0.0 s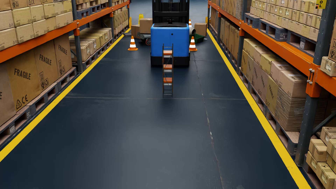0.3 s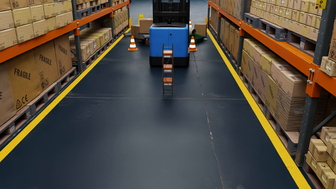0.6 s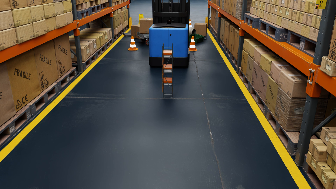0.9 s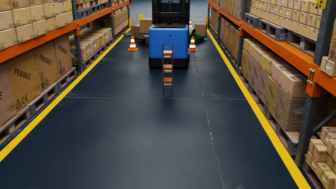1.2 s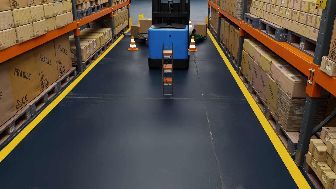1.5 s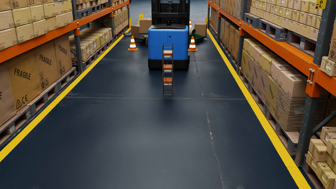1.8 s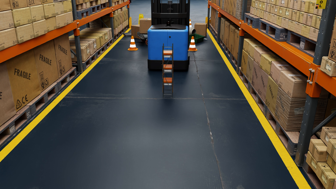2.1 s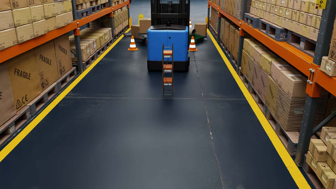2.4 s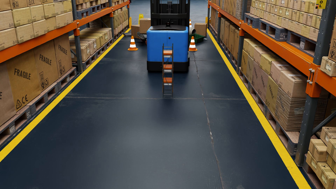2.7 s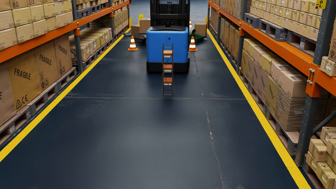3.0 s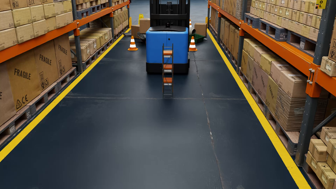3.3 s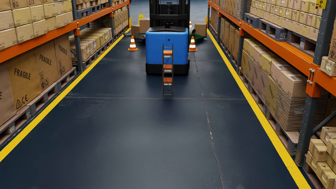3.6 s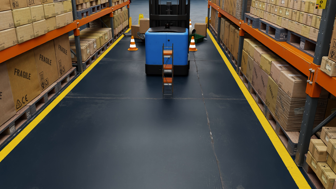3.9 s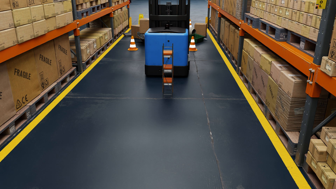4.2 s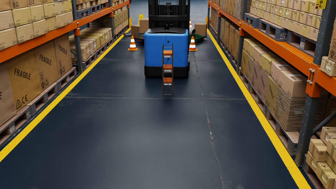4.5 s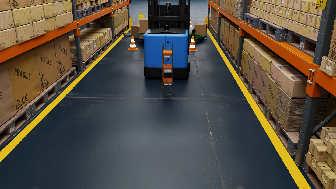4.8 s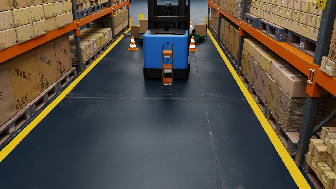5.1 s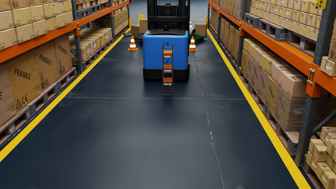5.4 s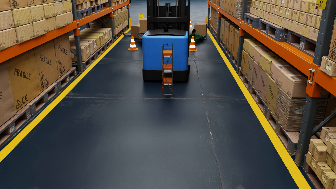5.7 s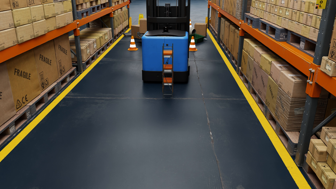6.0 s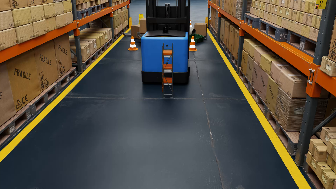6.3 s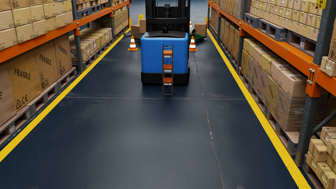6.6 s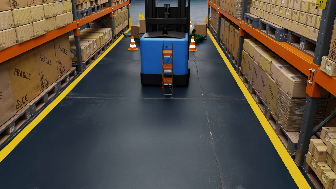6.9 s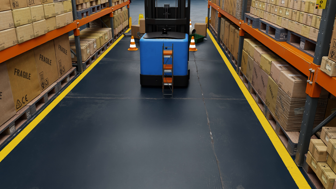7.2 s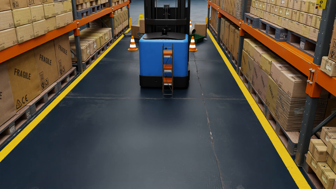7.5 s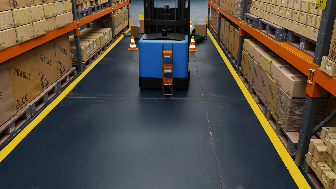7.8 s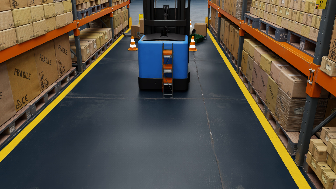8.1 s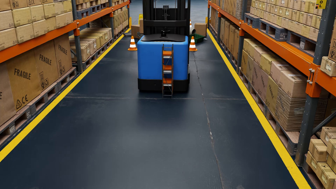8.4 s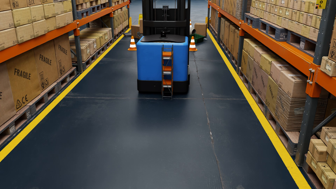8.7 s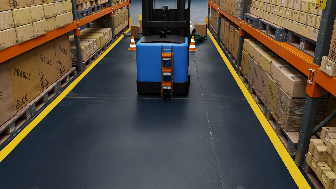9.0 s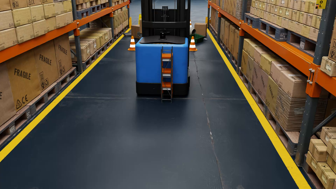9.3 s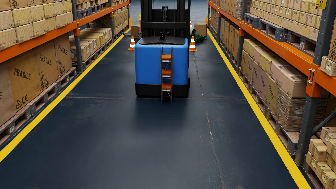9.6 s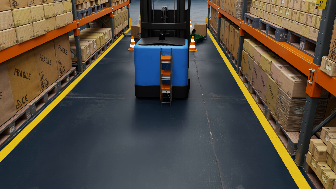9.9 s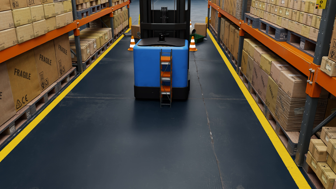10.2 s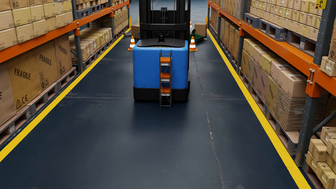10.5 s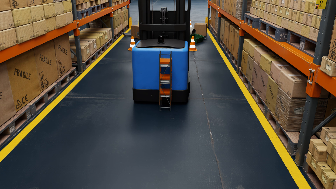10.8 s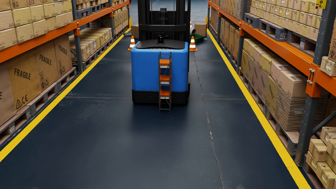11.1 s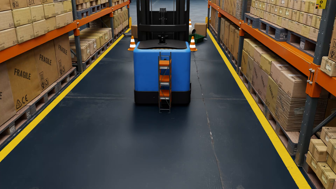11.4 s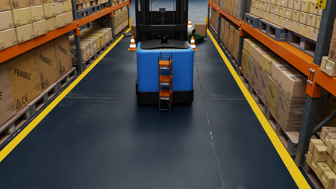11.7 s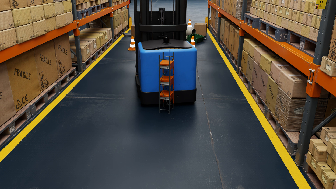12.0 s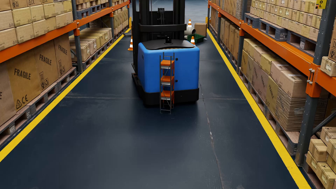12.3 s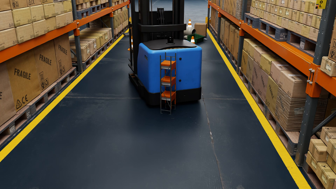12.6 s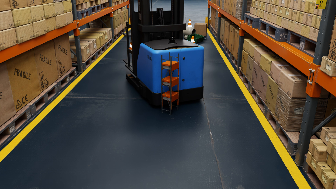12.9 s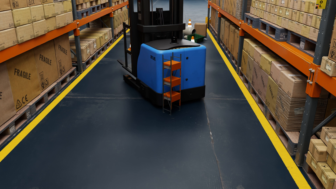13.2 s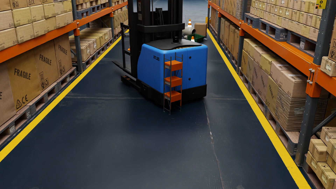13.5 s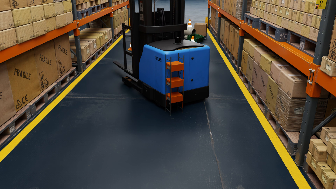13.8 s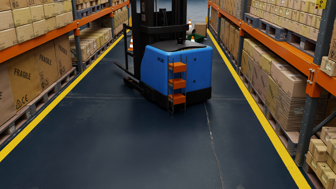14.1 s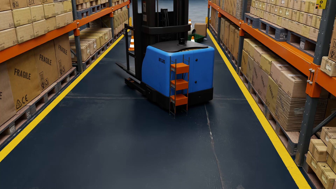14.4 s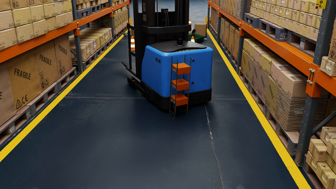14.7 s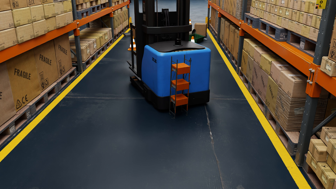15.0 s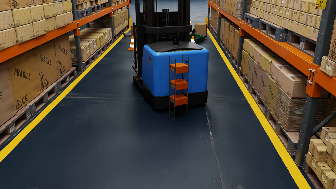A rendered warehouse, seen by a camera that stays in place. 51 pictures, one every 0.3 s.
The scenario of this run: A forklift runs into an object in its way.
